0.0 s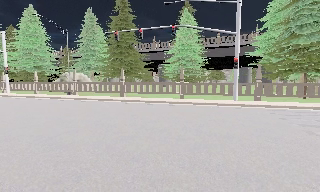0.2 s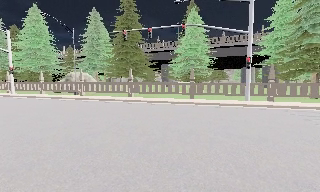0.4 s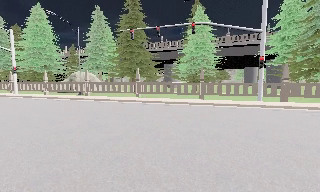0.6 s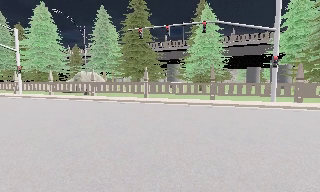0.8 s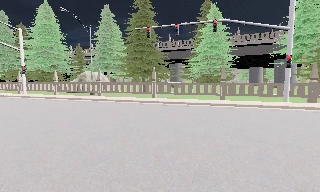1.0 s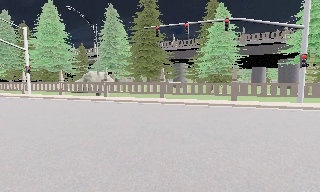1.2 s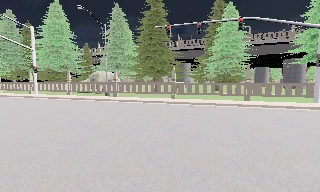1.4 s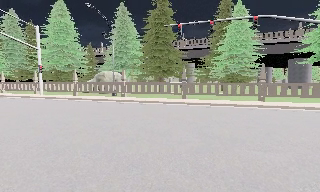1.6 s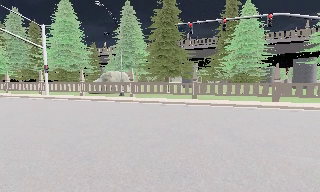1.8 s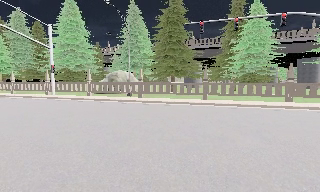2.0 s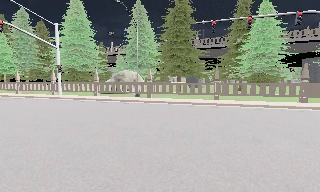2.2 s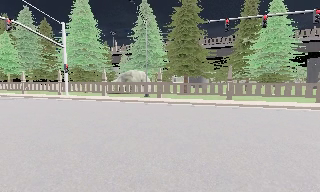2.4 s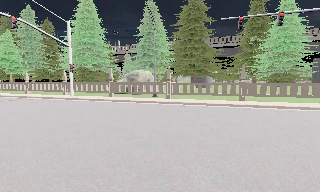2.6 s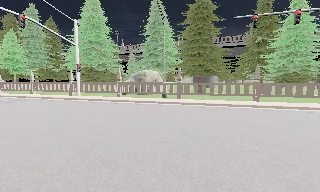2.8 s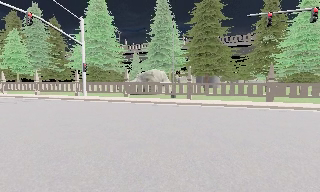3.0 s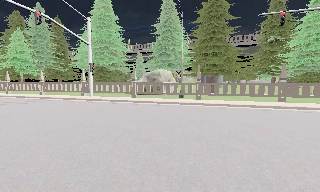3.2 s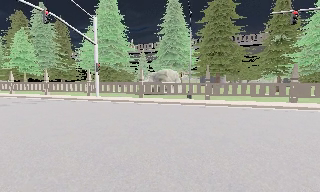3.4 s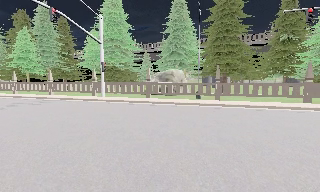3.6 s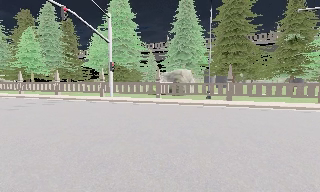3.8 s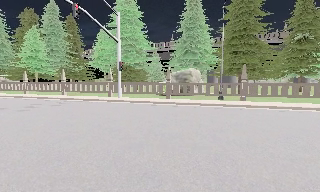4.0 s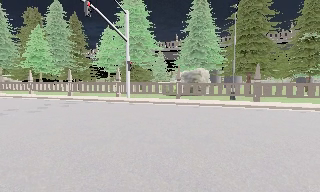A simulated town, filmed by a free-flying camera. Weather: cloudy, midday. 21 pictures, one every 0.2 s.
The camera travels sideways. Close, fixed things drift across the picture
to the right.
0.0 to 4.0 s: The camera travels to its left, about 17 m, so close, fixed things drift to the right.
The film runs backward here.
